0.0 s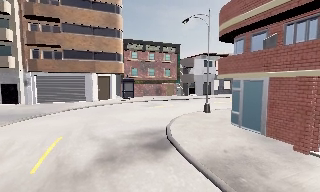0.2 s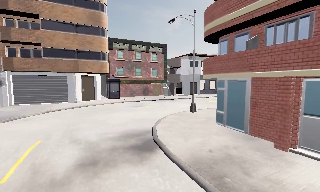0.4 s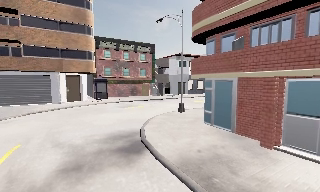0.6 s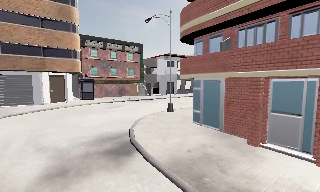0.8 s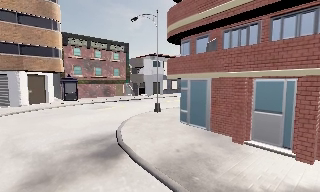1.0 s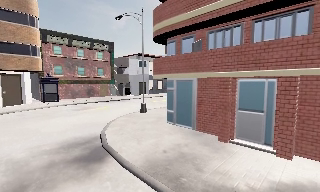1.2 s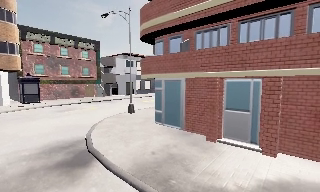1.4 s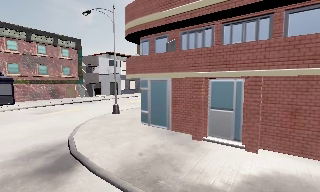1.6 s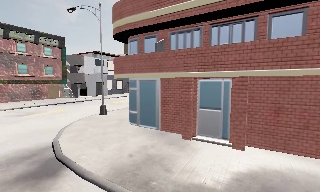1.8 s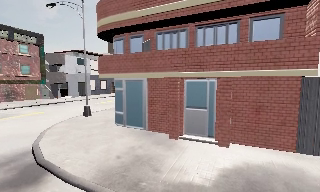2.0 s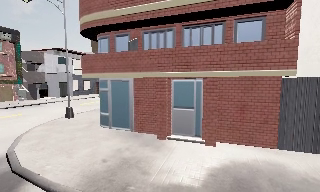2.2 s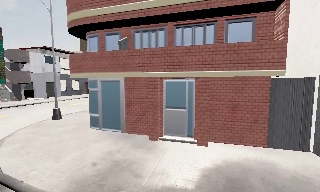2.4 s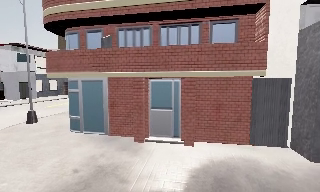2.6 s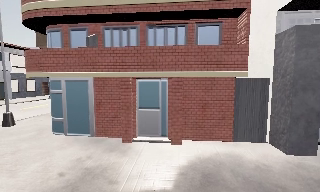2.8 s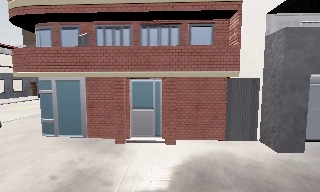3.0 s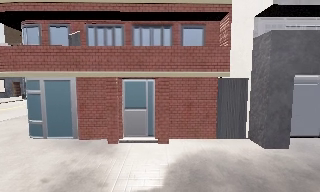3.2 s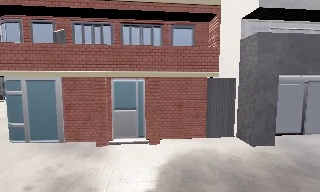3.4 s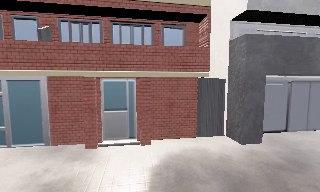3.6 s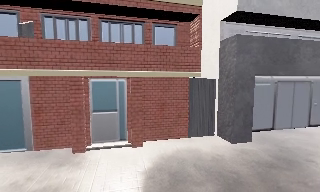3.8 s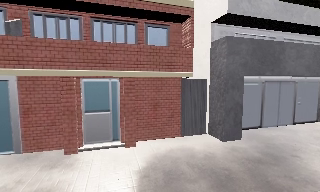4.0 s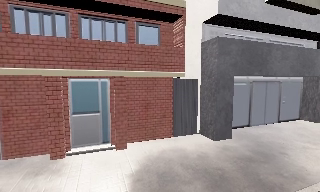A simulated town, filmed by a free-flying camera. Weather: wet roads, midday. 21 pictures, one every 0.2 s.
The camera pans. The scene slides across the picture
to the left.
The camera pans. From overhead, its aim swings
clockwise.
0.0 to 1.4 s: The camera pans to its right, which is clockwise from overhead, by about 35 degrees. It travels forward, about 0.5 m.
1.4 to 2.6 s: The camera swings to its right by about 30 degrees, and the scene slides to the left.
2.6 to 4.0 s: The camera swings to its right by about 25 degrees, and the scene slides to the left. It travels to its left, about 0.5 m.
The film runs forward here.
